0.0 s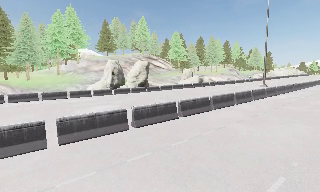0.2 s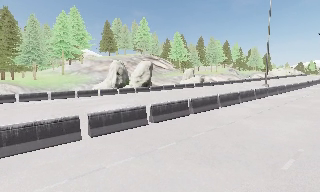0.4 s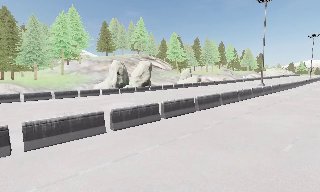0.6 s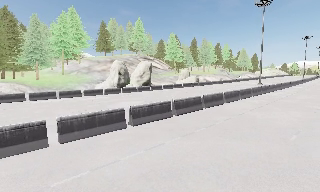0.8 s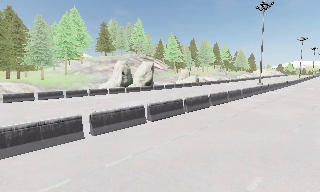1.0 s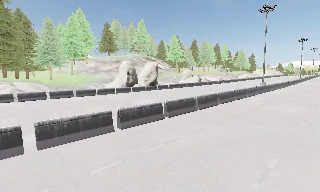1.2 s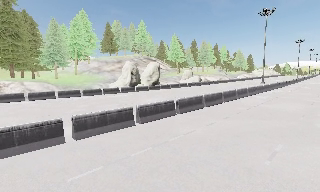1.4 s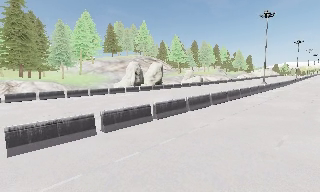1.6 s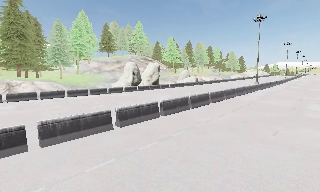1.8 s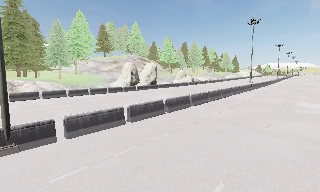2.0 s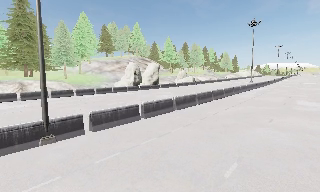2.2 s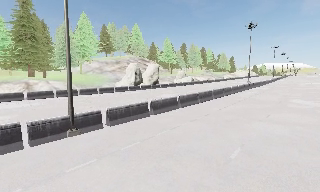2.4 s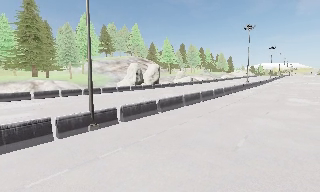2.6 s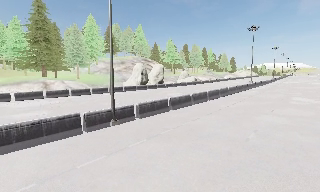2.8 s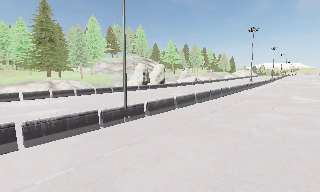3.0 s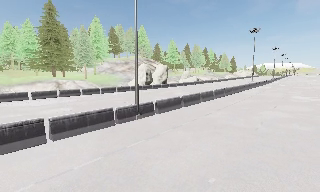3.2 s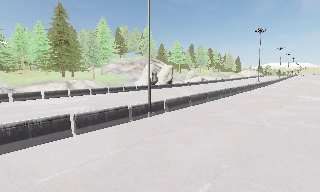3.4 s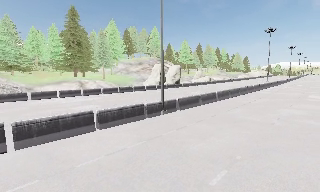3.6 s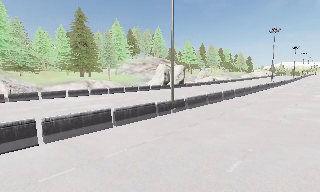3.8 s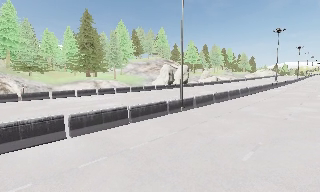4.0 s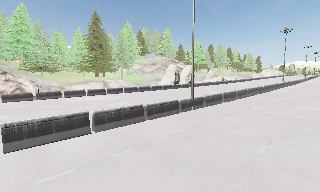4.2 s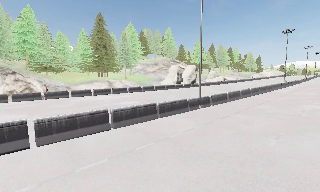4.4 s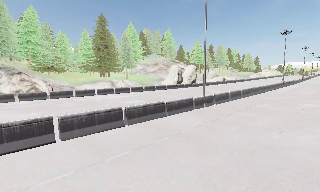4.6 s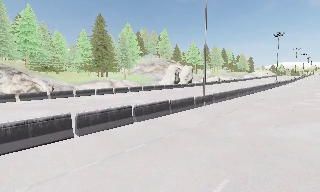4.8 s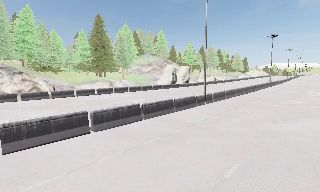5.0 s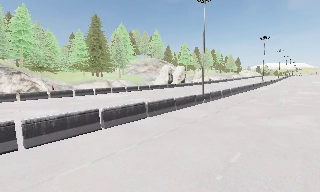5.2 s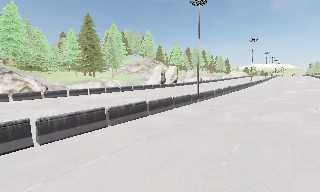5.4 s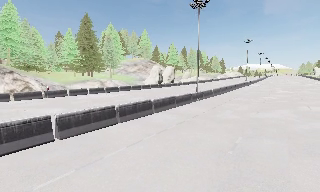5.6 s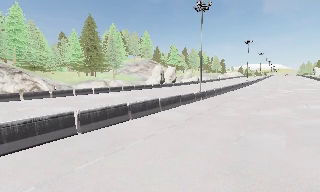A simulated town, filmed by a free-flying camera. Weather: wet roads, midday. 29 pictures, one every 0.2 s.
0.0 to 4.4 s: The camera travels to its left and backward, about 25 m, so close, fixed things drift to the right. It loses speed.
4.4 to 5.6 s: The camera pans to its right, which is clockwise from overhead, by about 10 degrees. It travels backward and to its left, about 6 m, so what stands in front gets smaller.
The film runs backward here.
